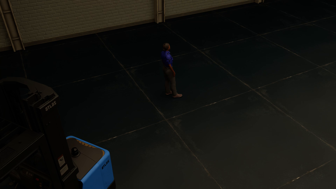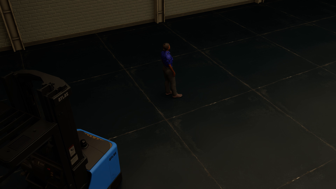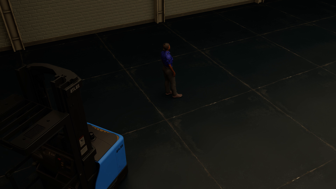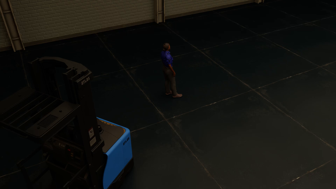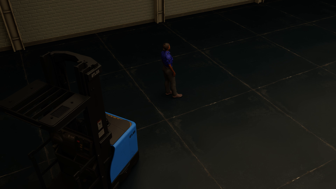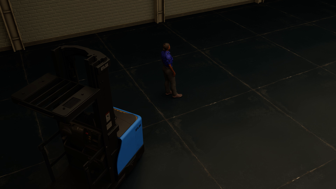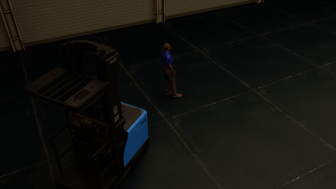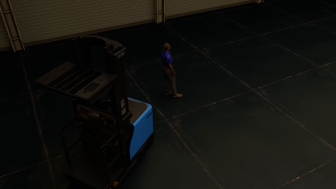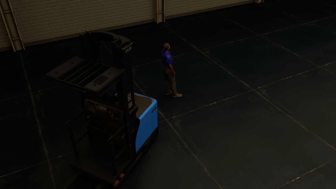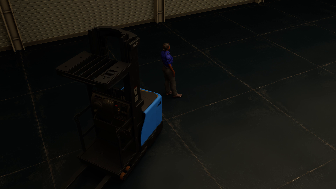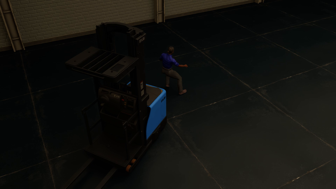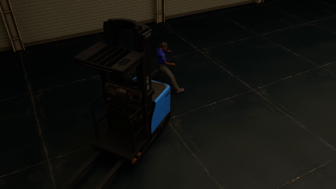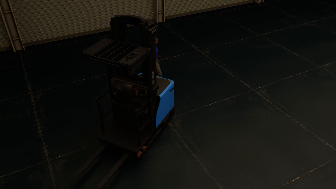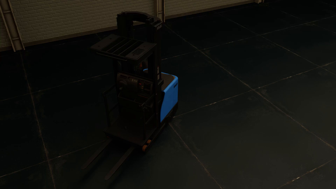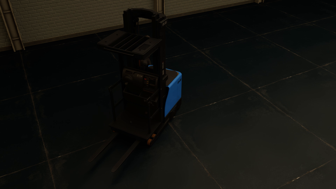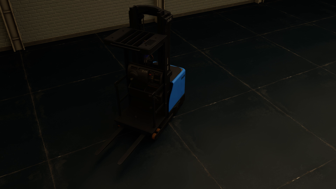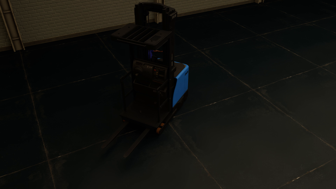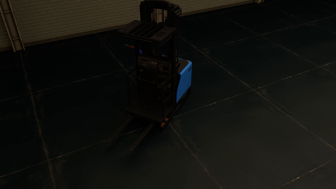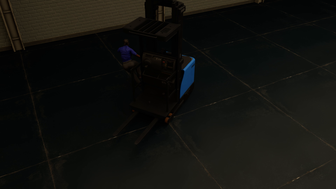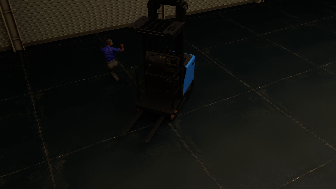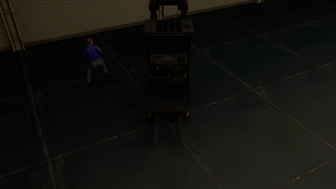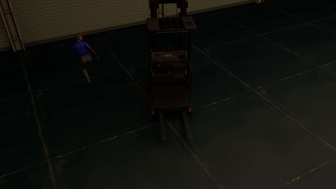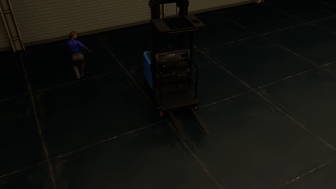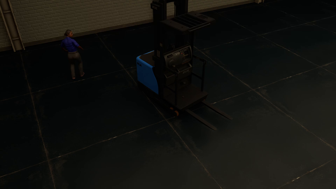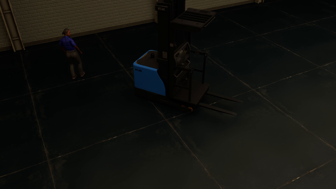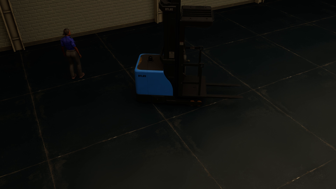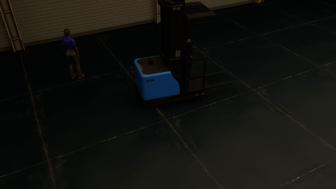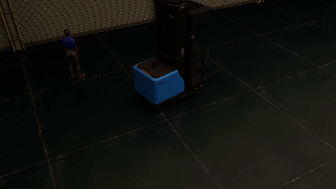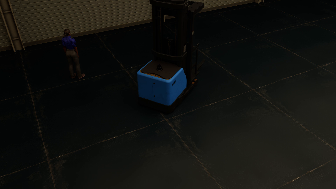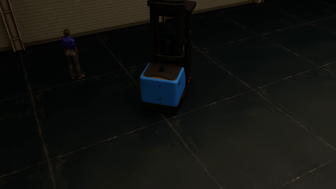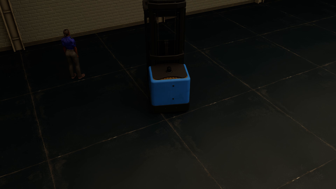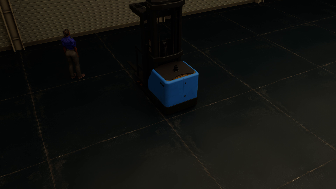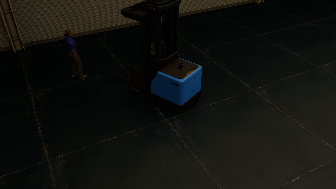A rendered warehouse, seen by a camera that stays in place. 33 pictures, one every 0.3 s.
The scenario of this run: Near miss between a forklift and a person.
